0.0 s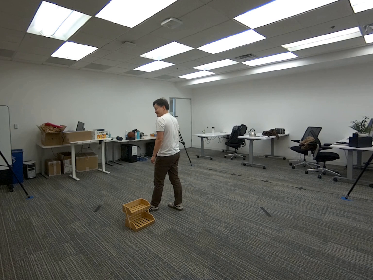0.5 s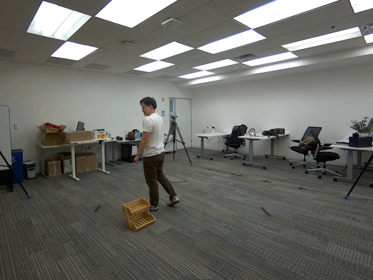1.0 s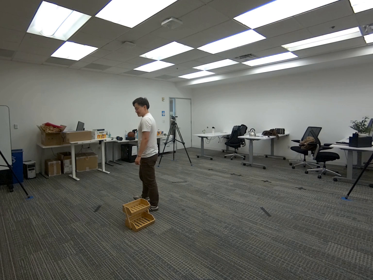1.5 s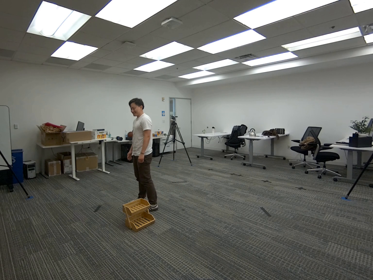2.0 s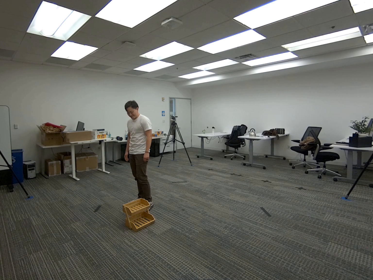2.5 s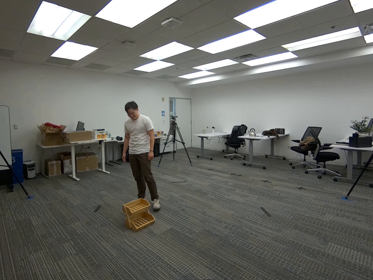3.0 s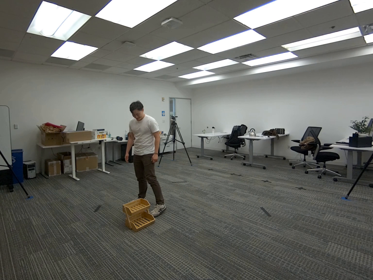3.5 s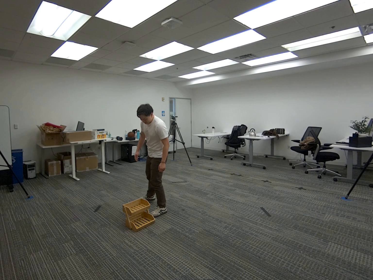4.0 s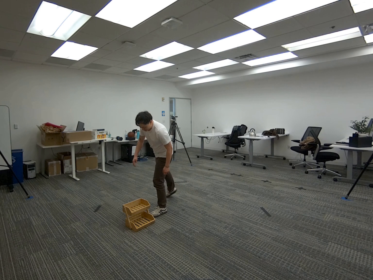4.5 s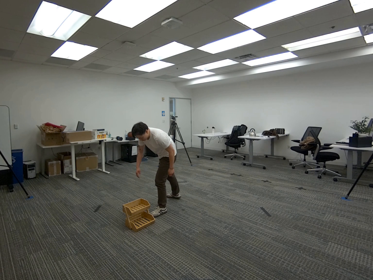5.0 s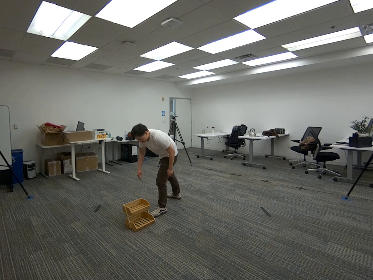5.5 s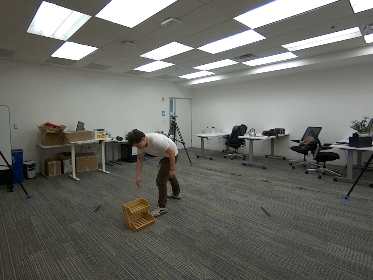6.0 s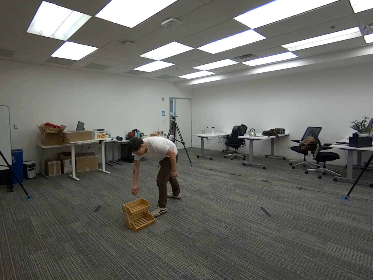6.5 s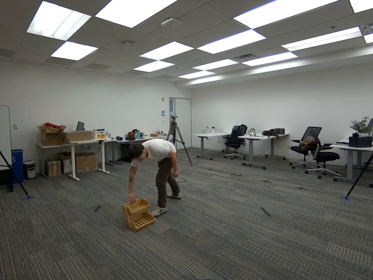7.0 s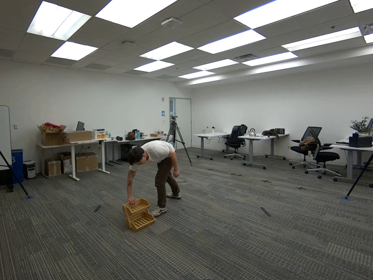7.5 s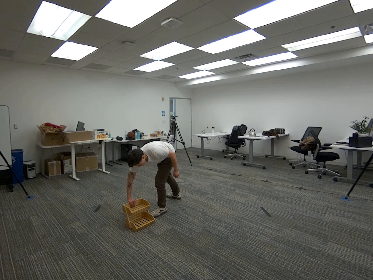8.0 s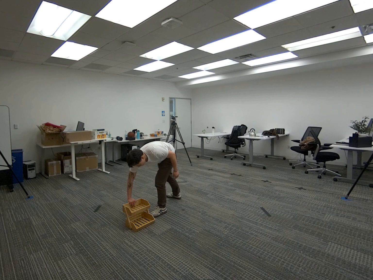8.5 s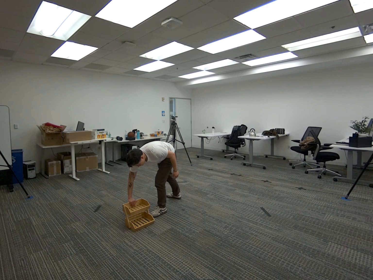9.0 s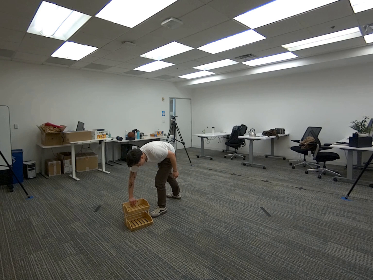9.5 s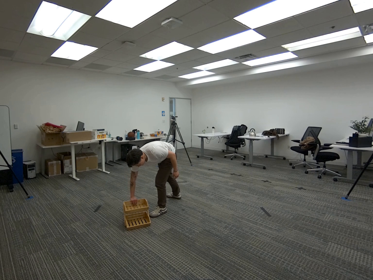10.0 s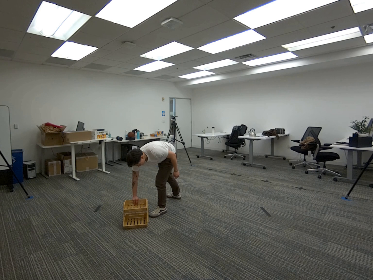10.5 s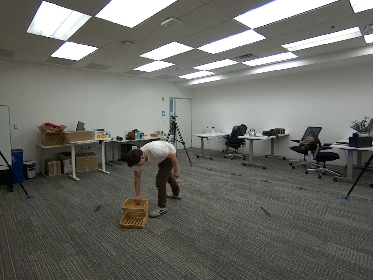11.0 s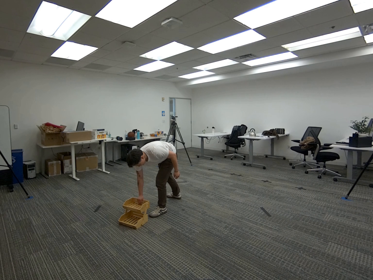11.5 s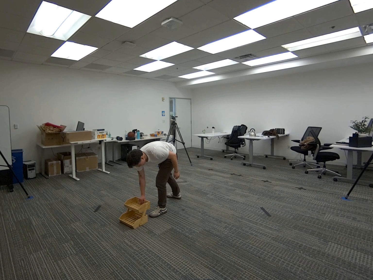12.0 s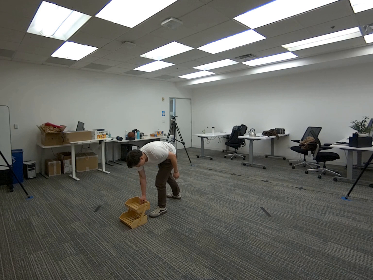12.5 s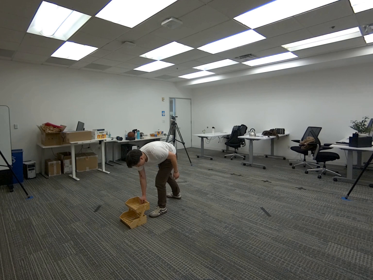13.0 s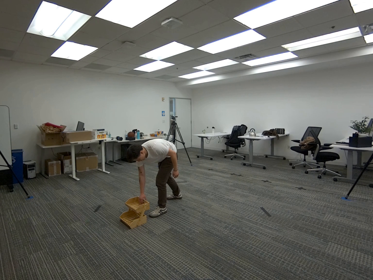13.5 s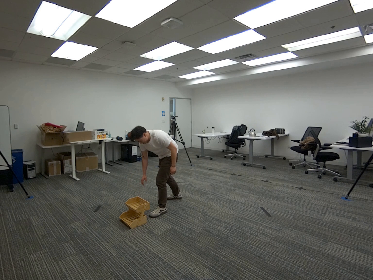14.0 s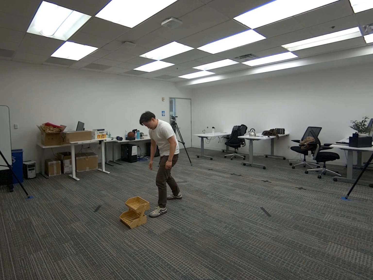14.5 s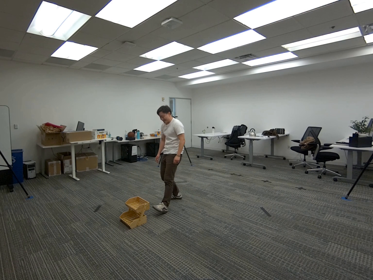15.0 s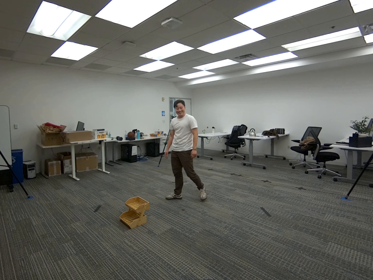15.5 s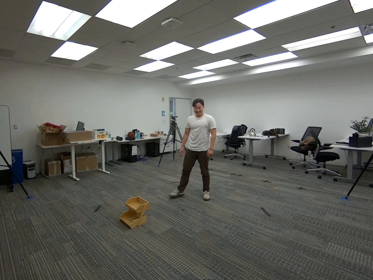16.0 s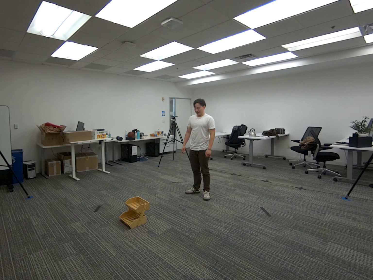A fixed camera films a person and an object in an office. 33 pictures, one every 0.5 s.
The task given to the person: Walk over to the wooden crate and rotate the wooden crate 90°.
